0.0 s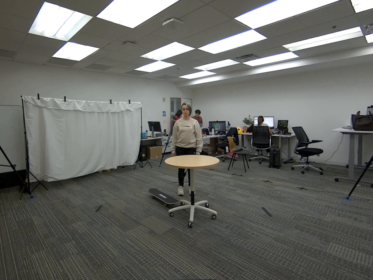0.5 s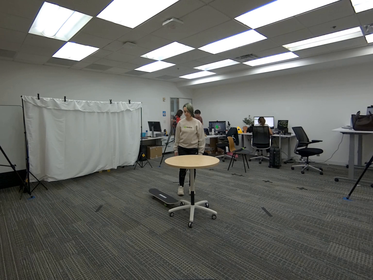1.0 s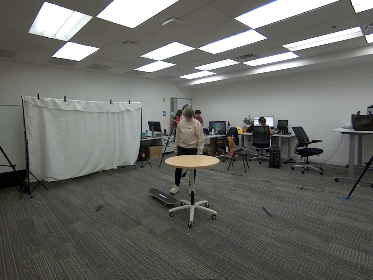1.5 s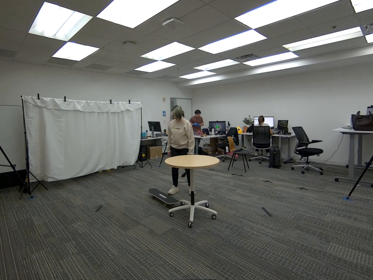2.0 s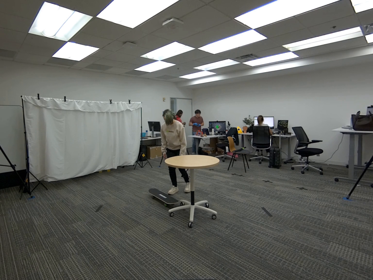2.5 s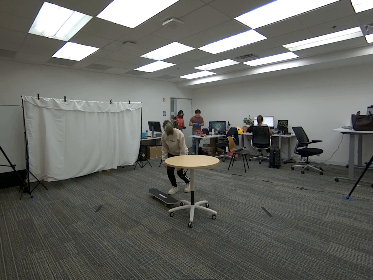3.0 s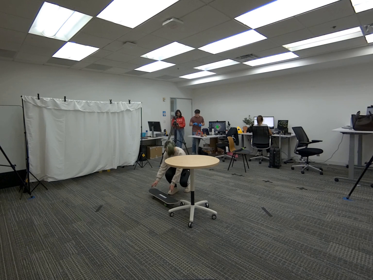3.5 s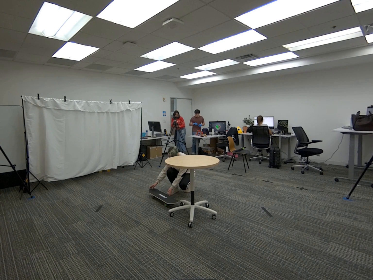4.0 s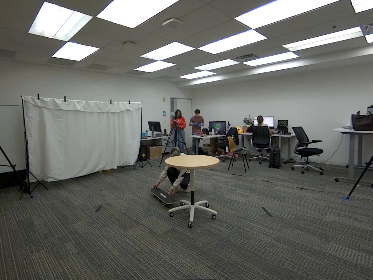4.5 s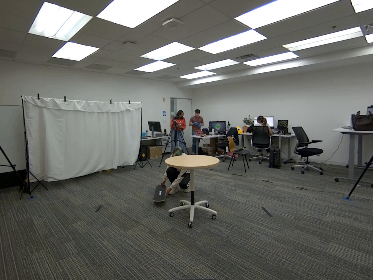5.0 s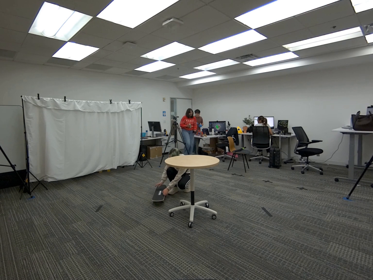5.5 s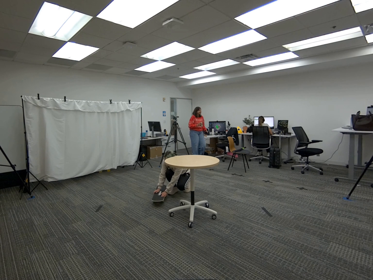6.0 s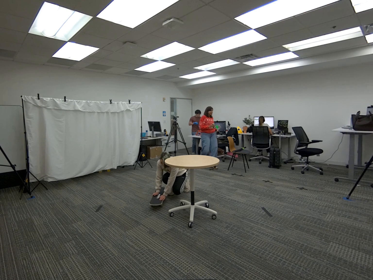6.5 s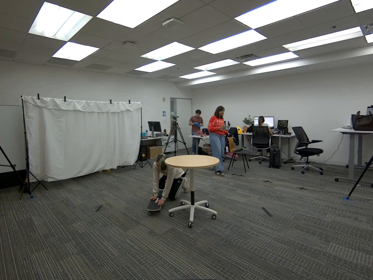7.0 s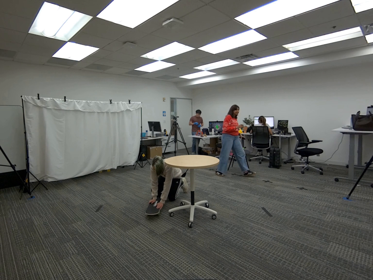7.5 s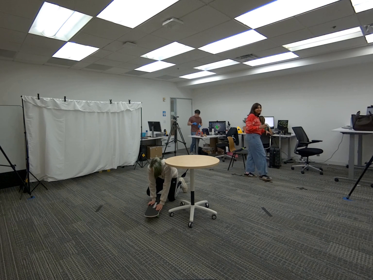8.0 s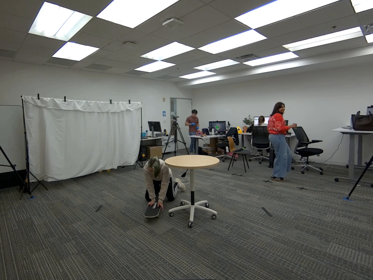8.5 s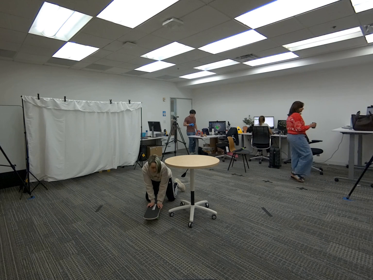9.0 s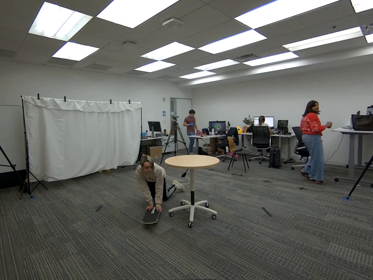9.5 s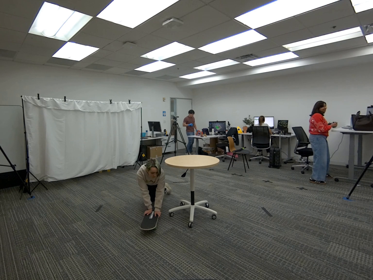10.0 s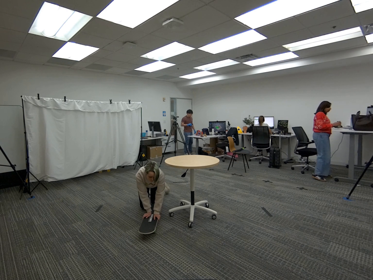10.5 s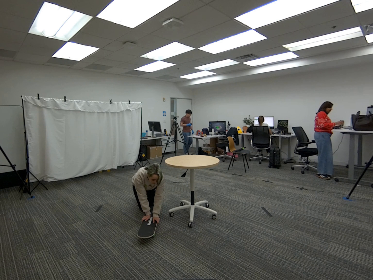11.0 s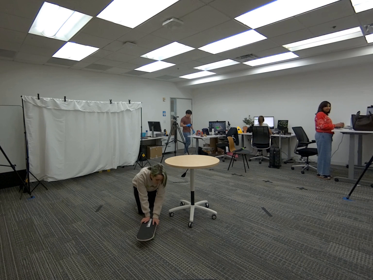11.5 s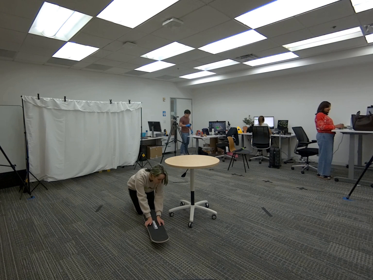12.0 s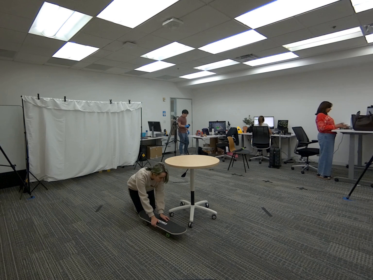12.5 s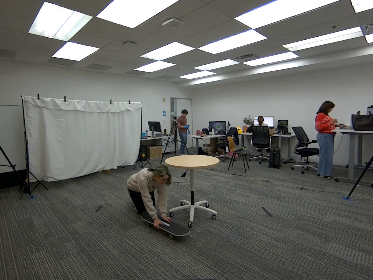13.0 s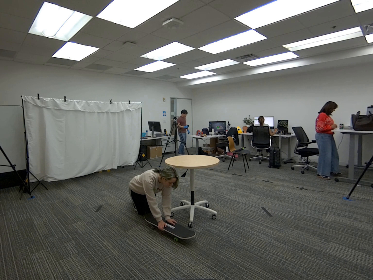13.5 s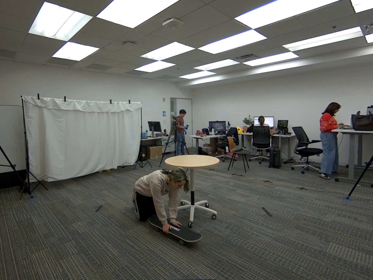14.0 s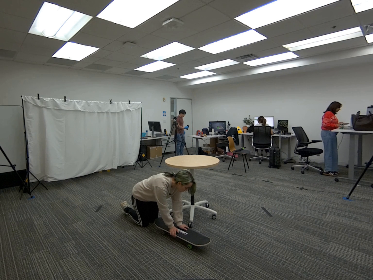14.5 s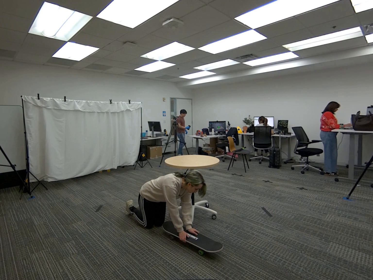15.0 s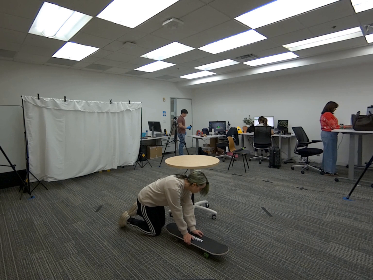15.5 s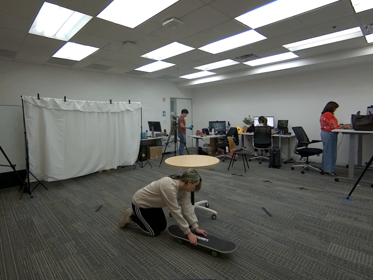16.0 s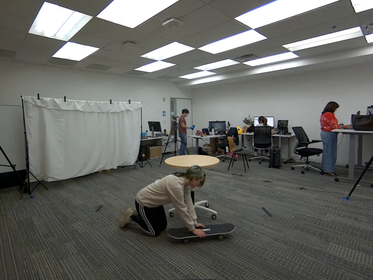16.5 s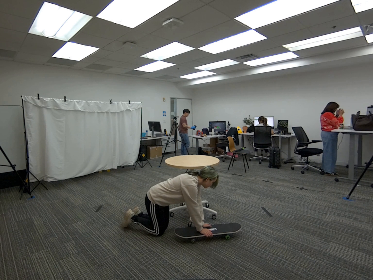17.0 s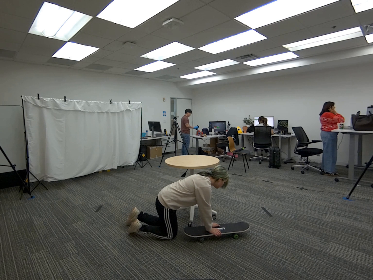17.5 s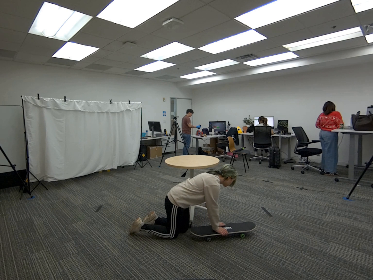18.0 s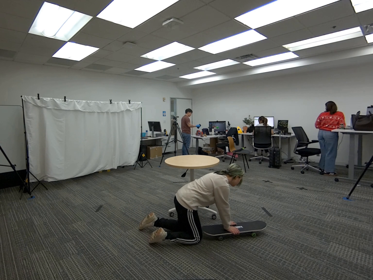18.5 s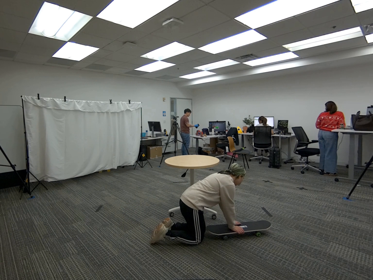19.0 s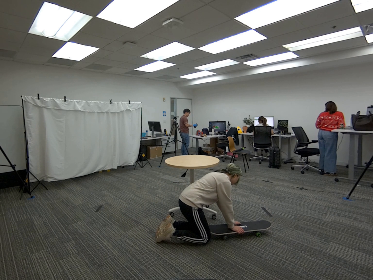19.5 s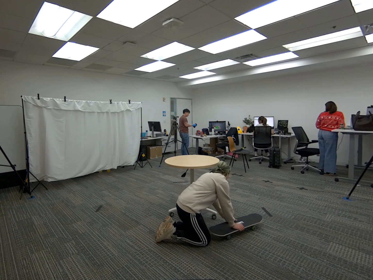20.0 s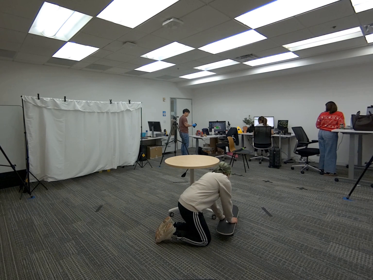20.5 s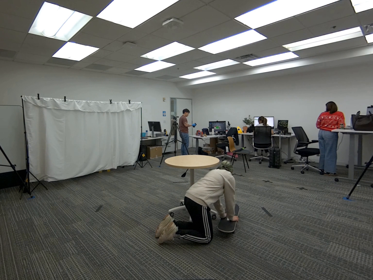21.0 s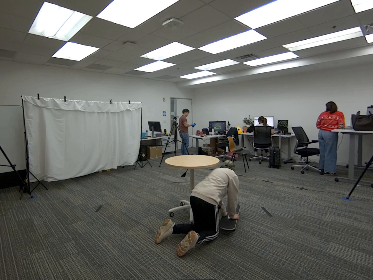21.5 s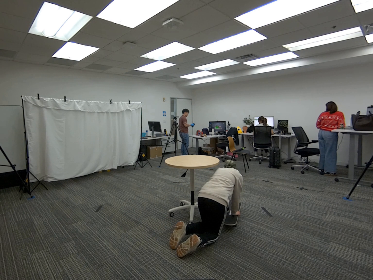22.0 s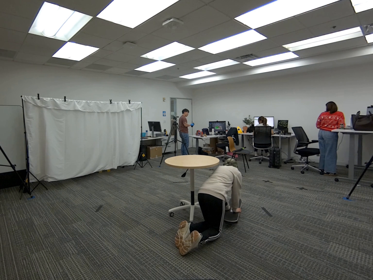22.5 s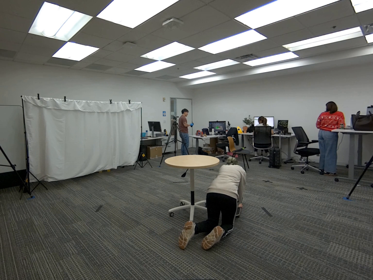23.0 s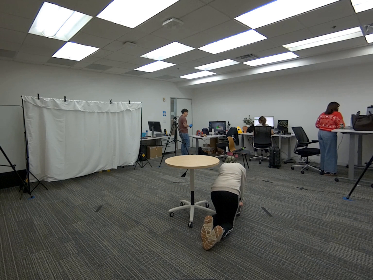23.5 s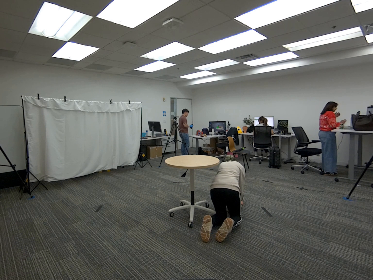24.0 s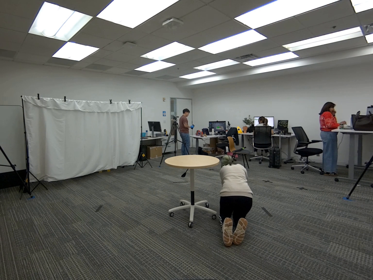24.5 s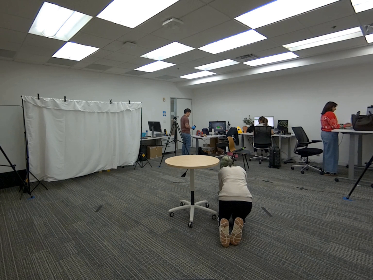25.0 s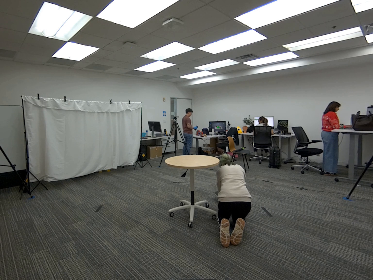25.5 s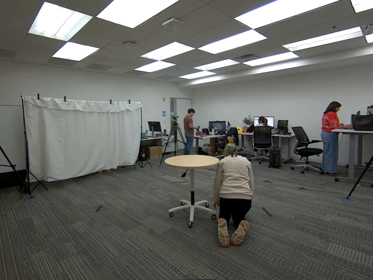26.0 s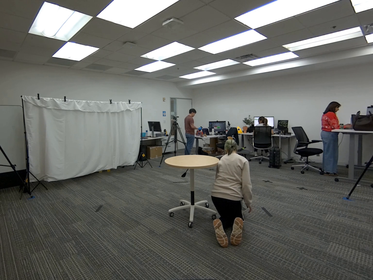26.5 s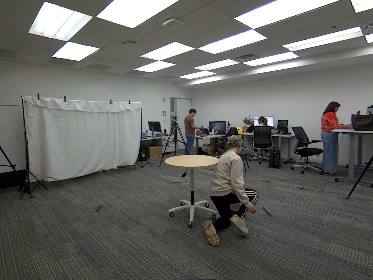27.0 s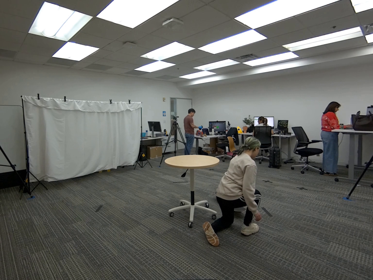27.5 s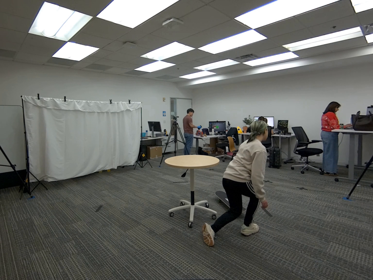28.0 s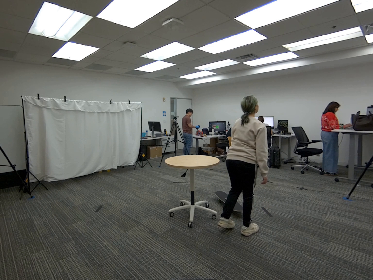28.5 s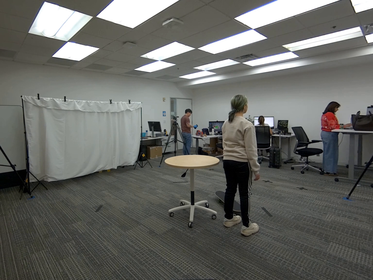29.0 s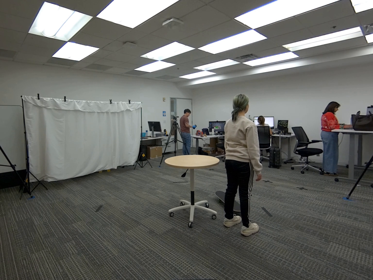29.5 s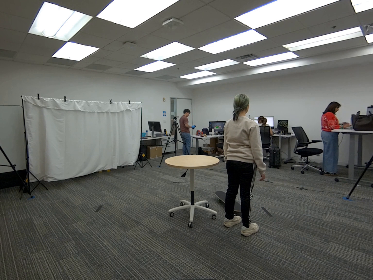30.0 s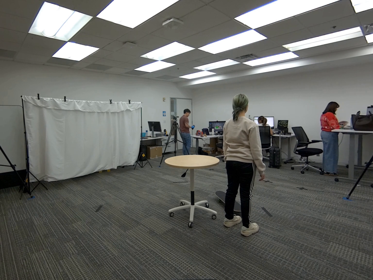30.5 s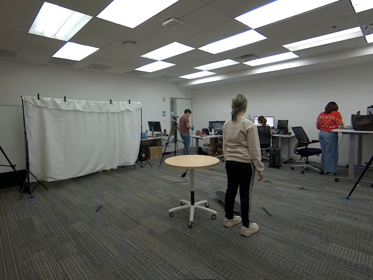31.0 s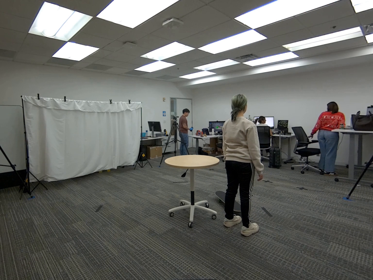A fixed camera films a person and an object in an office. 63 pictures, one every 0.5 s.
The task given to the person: Walk to the skateboard on the ground next to the round table, bend down to the skateboard and use your hands to push the skateboard around the round table.
